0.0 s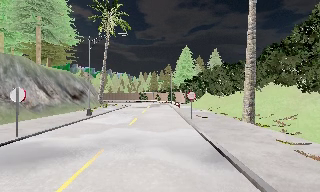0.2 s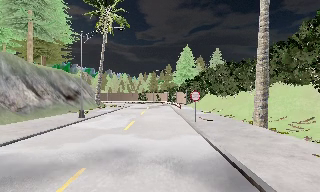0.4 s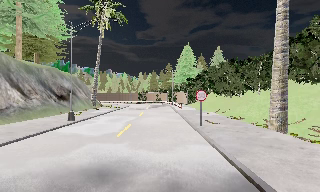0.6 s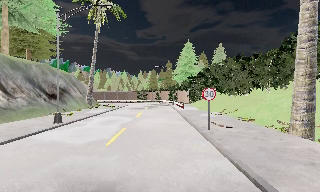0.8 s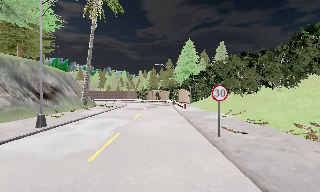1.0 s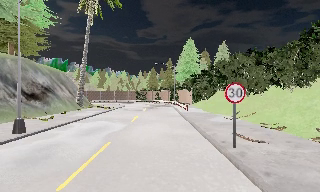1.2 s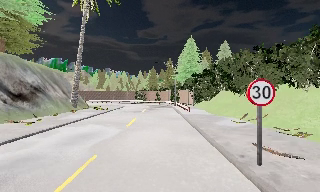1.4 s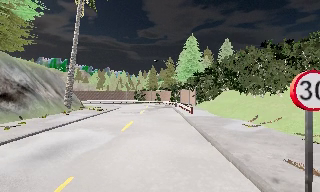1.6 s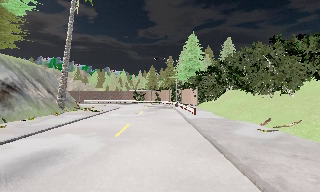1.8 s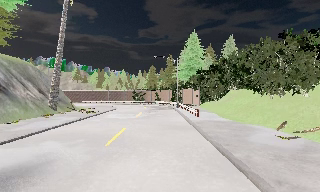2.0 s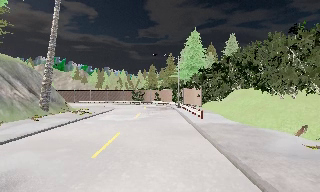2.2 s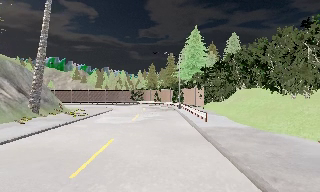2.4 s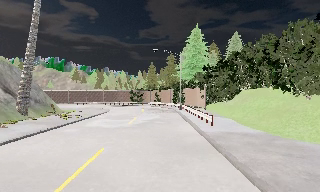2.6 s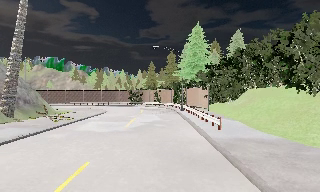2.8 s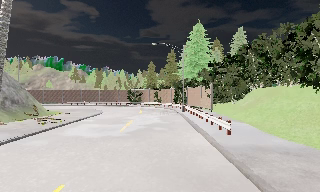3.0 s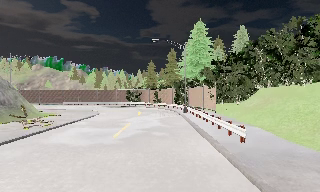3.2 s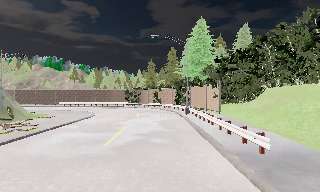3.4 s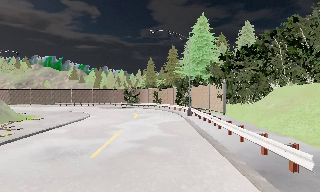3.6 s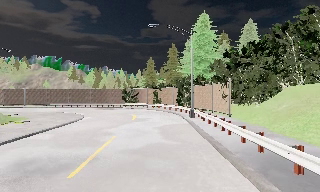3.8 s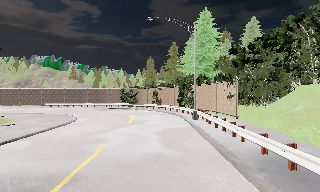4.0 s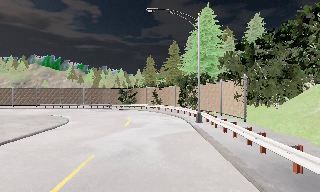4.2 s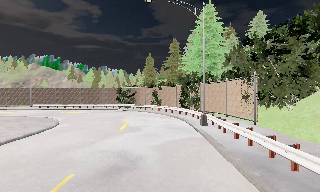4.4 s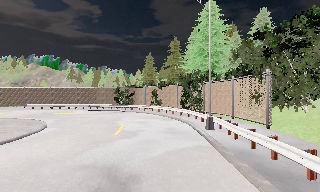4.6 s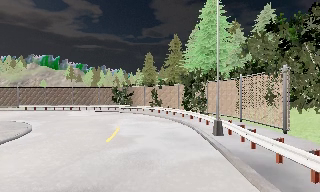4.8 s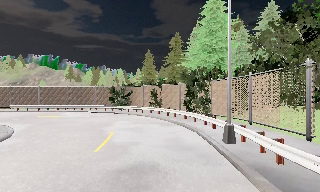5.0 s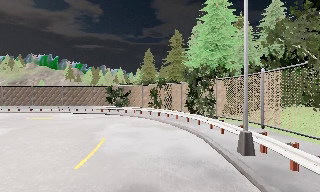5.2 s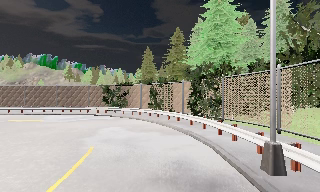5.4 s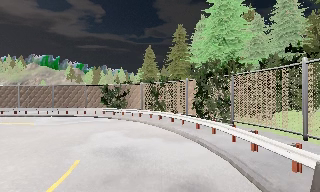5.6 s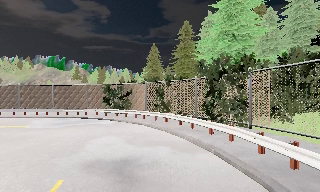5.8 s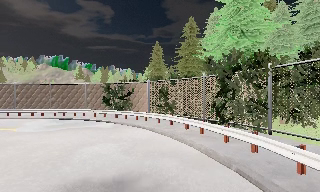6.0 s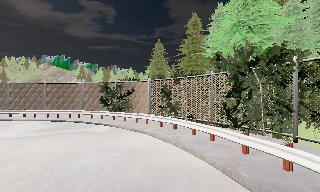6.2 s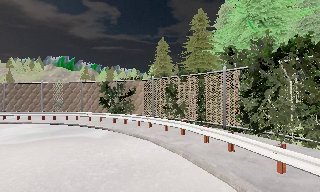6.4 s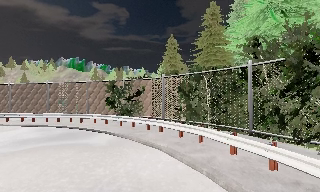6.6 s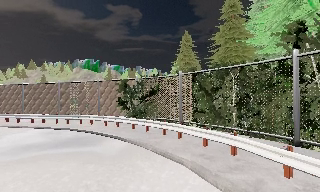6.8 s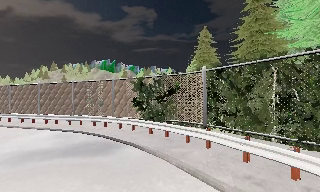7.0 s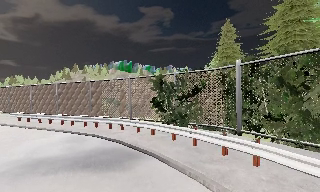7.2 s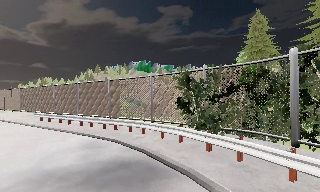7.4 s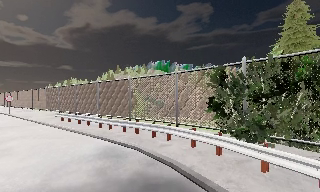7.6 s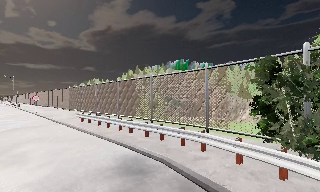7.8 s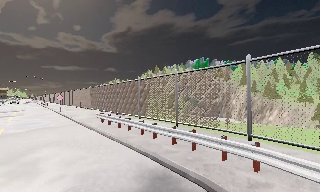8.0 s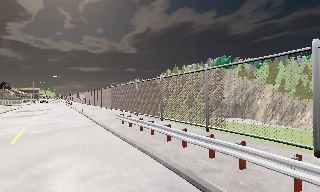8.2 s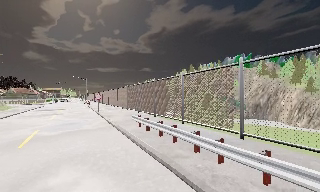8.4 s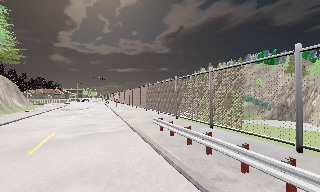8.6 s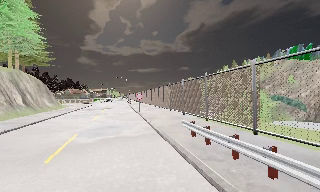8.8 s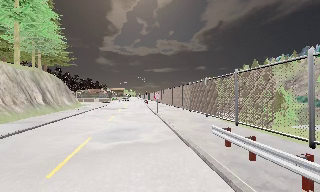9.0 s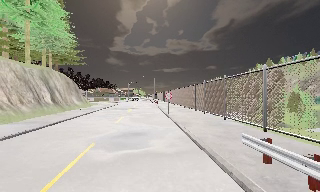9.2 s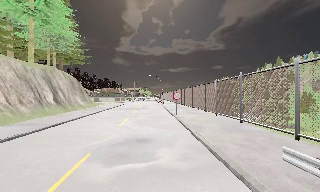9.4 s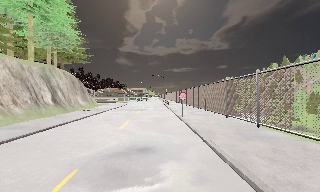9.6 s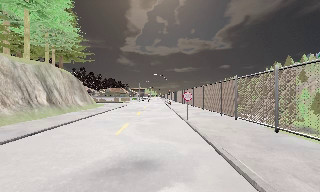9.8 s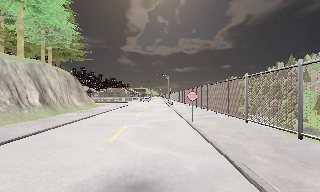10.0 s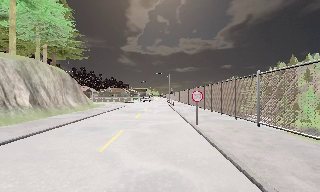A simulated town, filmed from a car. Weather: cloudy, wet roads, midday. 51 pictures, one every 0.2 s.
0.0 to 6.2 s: The camera travels forward, about 40 m, so what stands in front looms larger.
6.2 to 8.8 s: The camera pans to its left, which is counterclockwise from overhead, by about 75 degrees. It travels forward, about 16 m.
8.8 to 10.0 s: The camera travels forward, about 7 m, so what stands in front looms larger.
The film runs forward here.
